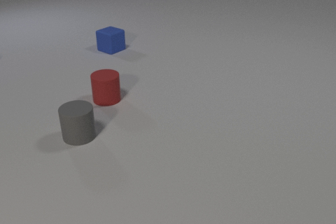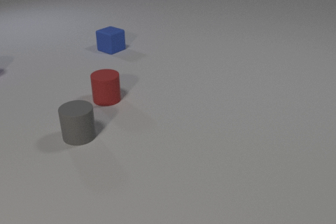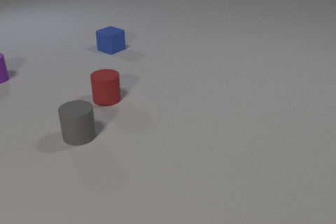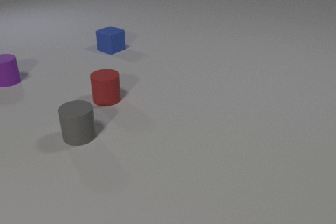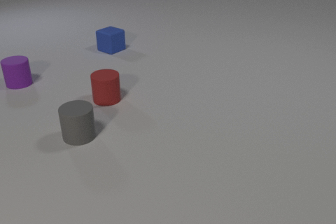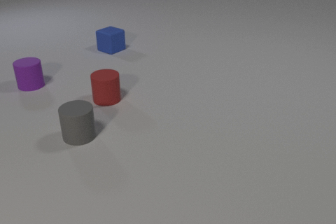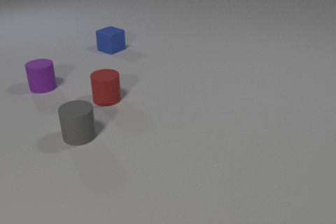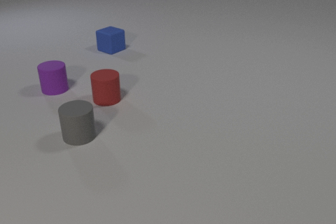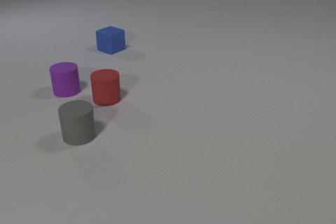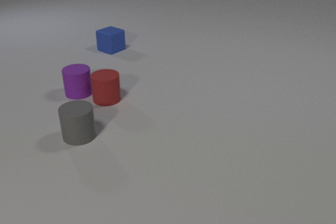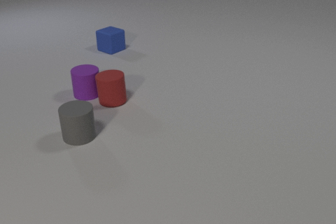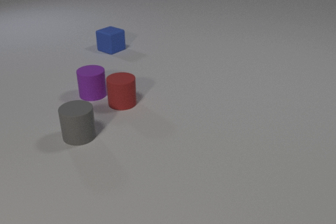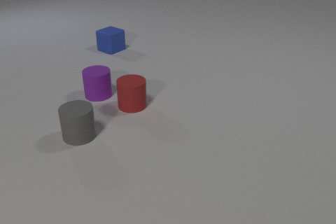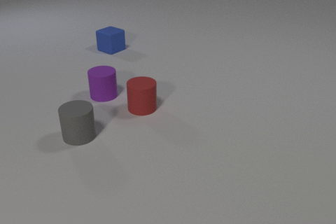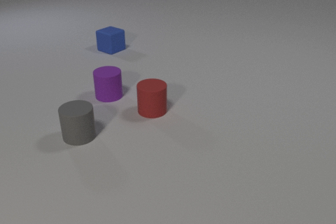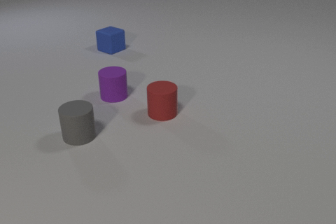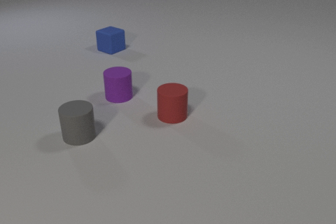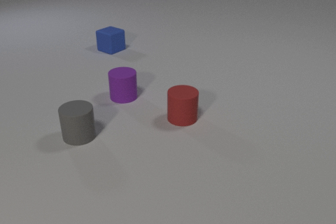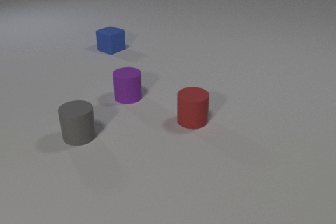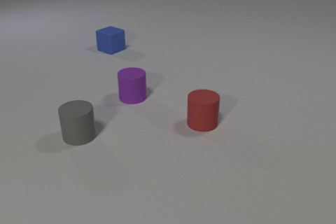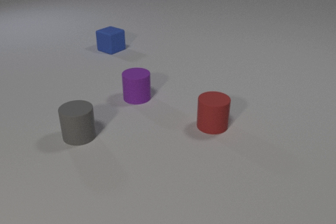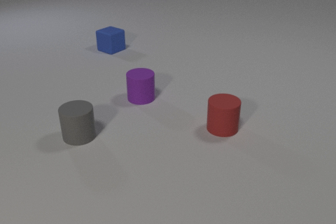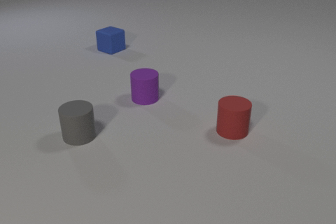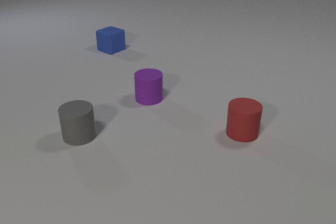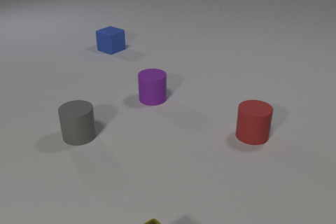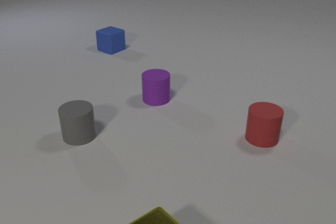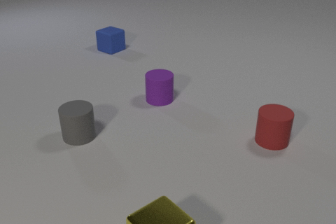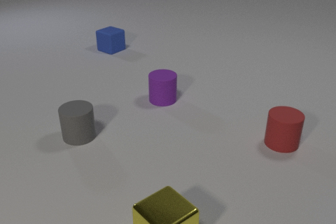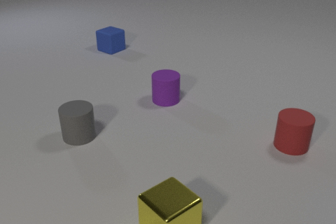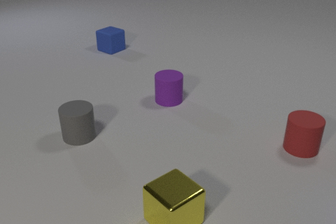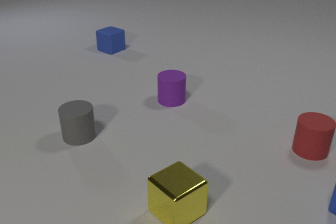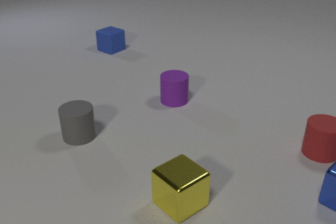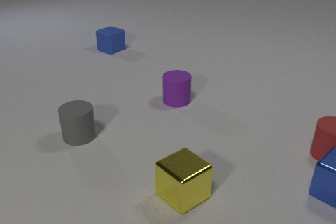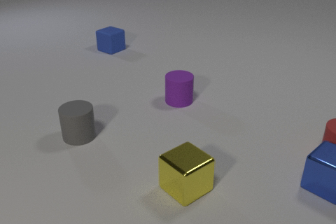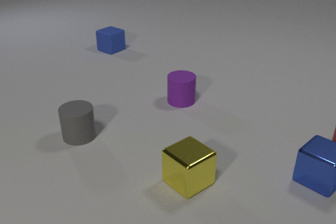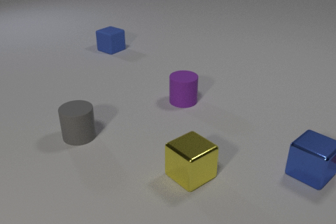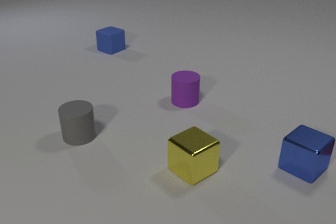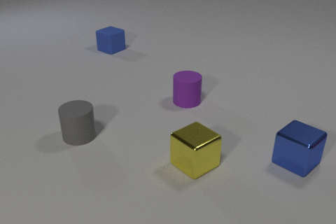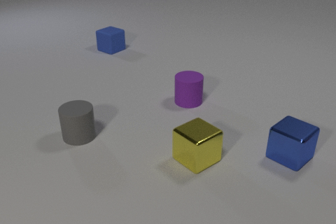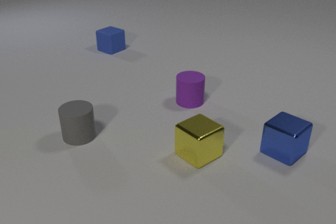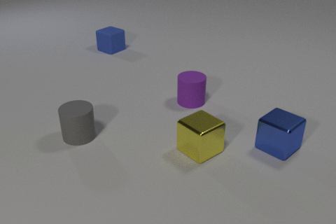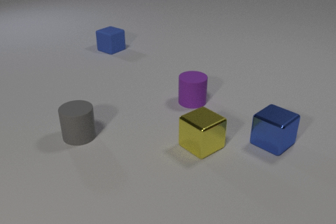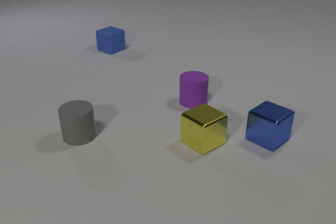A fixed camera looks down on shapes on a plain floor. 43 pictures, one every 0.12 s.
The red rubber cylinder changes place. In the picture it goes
to the right.
The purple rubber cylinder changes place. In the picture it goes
to the right.
0.00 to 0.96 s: The purple rubber cylinder comes in at the left edge, slides to the right and toward the camera.
0.96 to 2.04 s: The purple rubber cylinder slides to the right and toward the camera. The red rubber cylinder slides to the right and toward the camera. The purple rubber cylinder and the red rubber cylinder collide.
2.04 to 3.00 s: The purple rubber cylinder slides to the right. The red rubber cylinder slides to the right. The yellow metal cube comes in at the bottom edge, slides away from the camera.
3.00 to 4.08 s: The purple rubber cylinder slides to the right. The red rubber cylinder slides to the right. The yellow metal cube slides away from the camera. The blue metal cube comes in at the right edge, slides to the left and away from the camera.
4.08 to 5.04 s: The purple rubber cylinder slides to the right. The red rubber cylinder leaves at the right edge. The yellow metal cube slides away from the camera. The blue metal cube slides away from the camera and to the left.
How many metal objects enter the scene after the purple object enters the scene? 2.
What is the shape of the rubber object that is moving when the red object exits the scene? cylinder.
Are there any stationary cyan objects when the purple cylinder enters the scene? no.
